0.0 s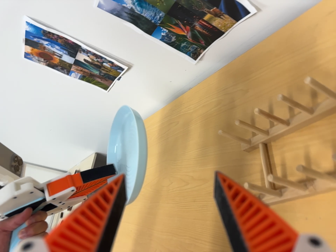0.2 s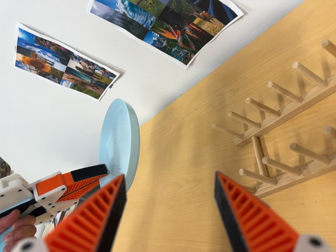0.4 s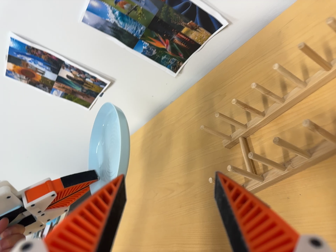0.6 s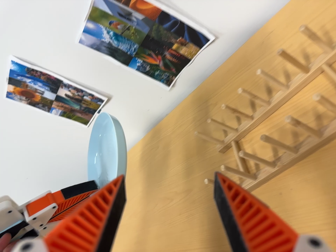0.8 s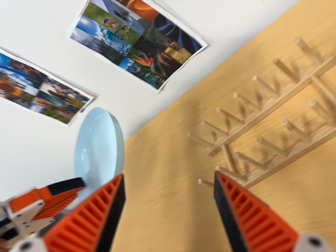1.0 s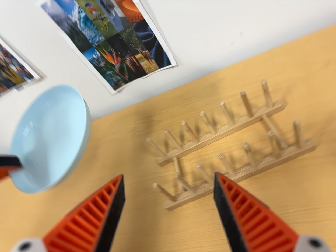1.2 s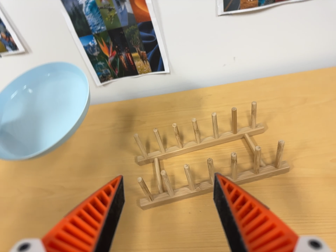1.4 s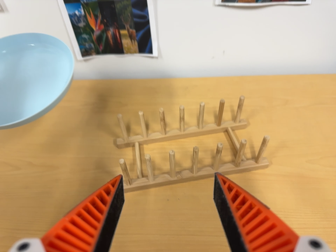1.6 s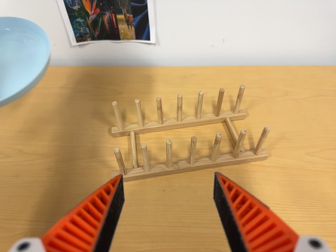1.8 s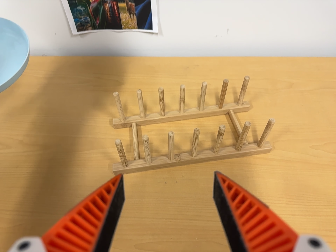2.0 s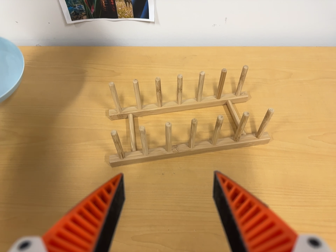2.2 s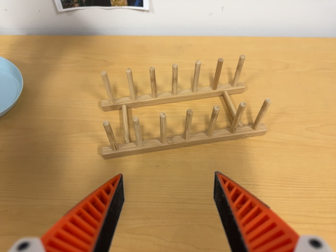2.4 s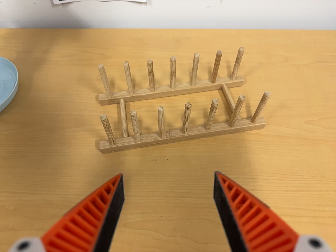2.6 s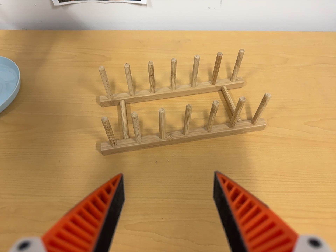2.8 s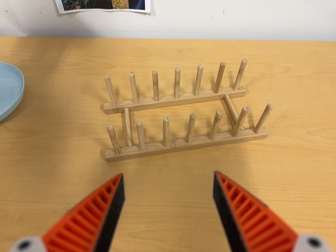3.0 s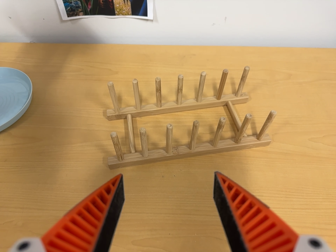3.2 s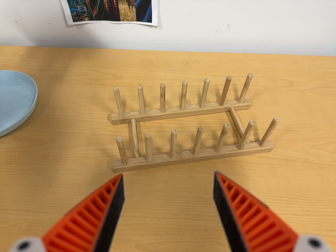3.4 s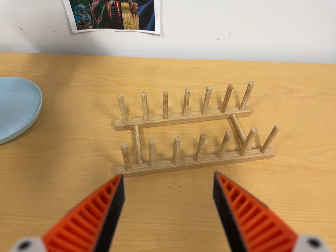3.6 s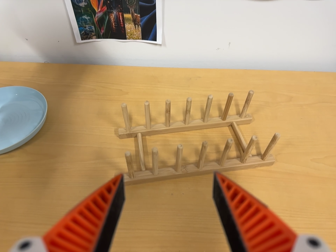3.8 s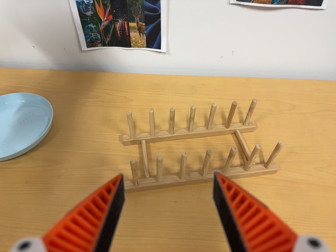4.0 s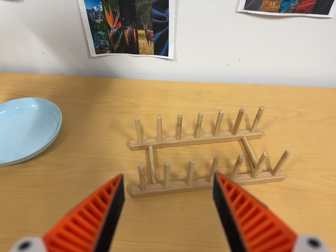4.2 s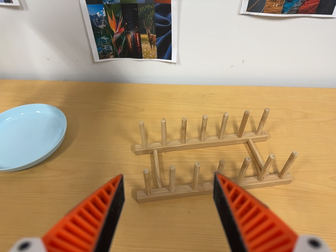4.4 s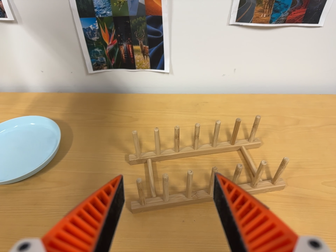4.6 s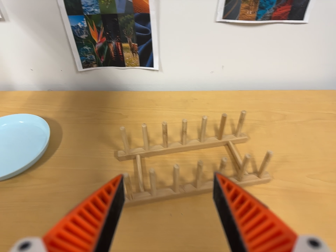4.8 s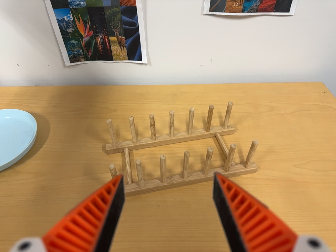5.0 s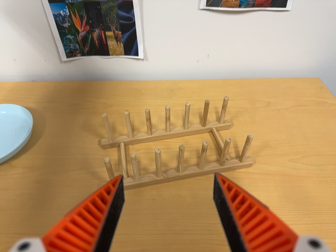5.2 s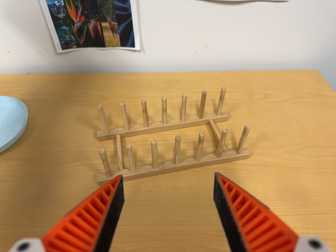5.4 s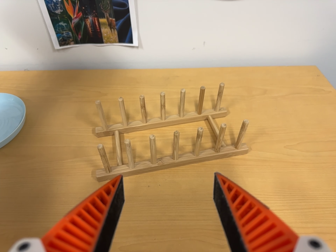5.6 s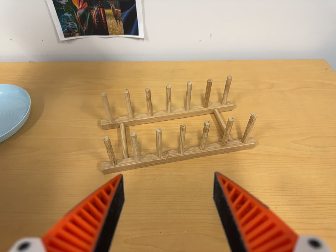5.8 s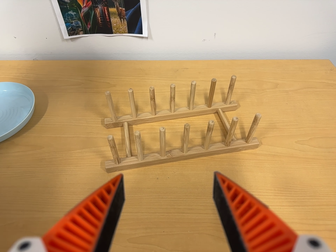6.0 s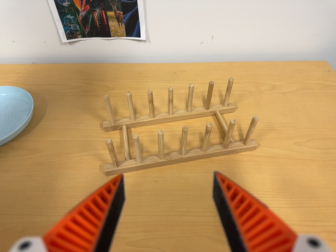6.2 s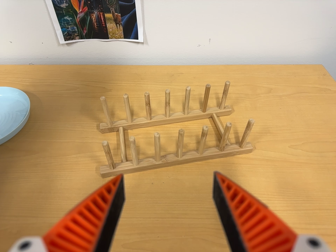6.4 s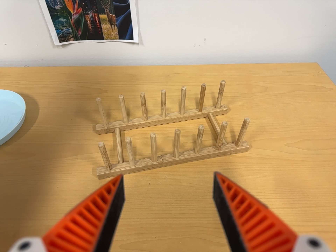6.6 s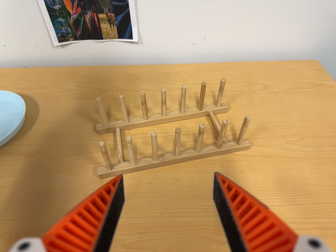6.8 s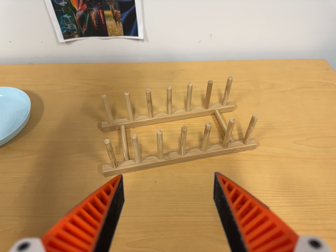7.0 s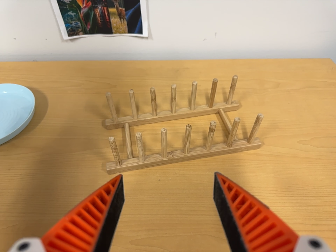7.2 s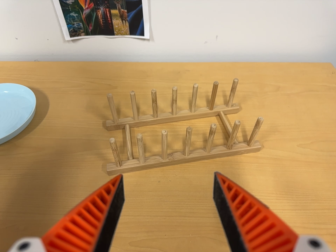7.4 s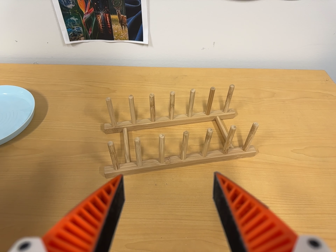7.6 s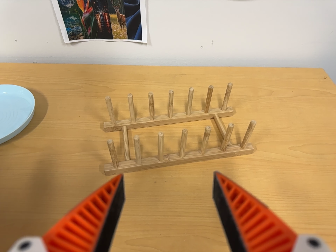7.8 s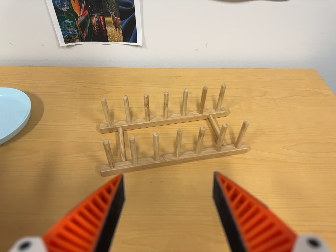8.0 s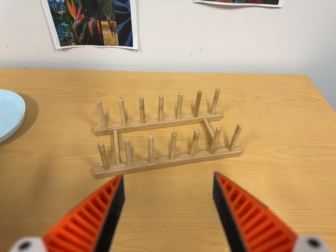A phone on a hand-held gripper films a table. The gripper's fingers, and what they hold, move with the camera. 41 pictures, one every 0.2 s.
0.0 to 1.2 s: The camera pans to its right by about 40 degrees. It travels to its left and toward the bottom of its view, about 24 cm. Its aim tips toward the top of its view by about 20 degrees. It rolls about its line of sight by about 25 degrees, and the scene rotates clockwise.
1.2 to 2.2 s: The camera travels forward, about 7 cm, so what stands in front looms larger. Its aim tips toward the bottom of its view by about 10 degrees, and the scene shifts upward. It rolls about its line of sight by about 10 degrees, and the scene rotates clockwise.
2.2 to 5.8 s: The camera shifts only a little, or ends up much as it began.
5.8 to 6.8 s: The camera keeps its place and its aim.
6.8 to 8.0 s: The camera shifts only a little, or ends up much as it began.
The film runs backward here.
